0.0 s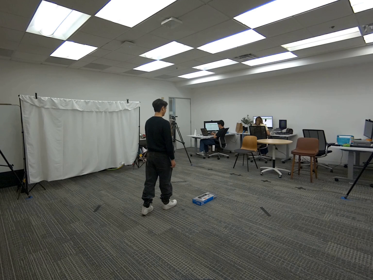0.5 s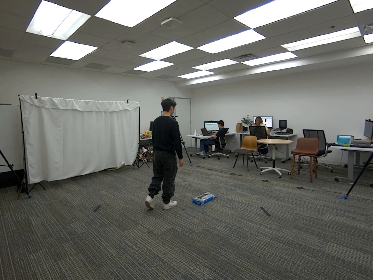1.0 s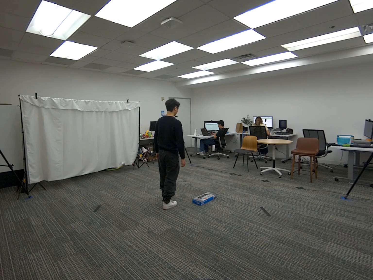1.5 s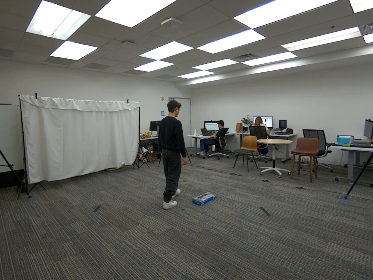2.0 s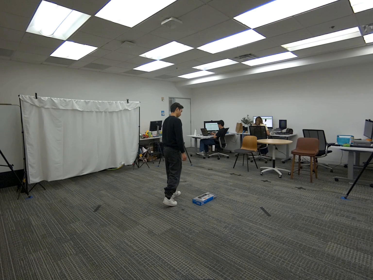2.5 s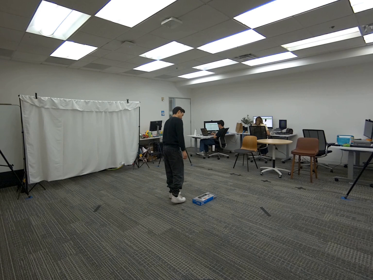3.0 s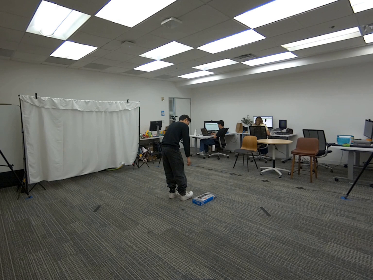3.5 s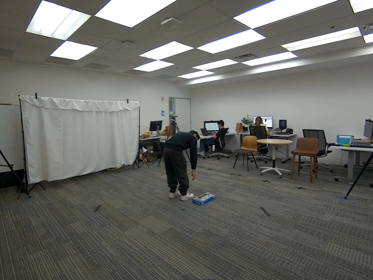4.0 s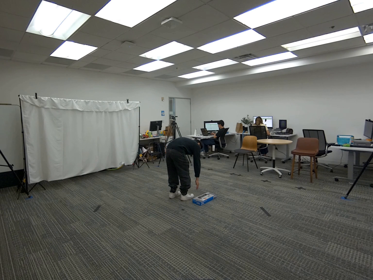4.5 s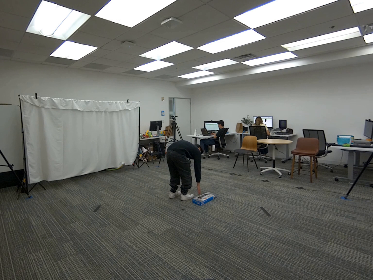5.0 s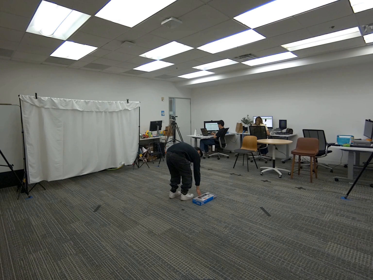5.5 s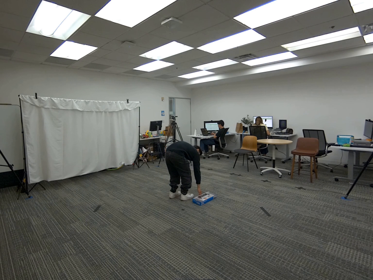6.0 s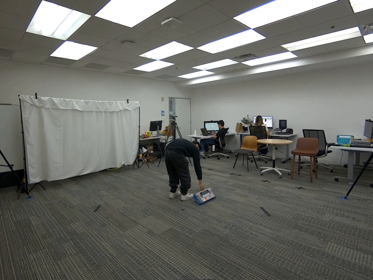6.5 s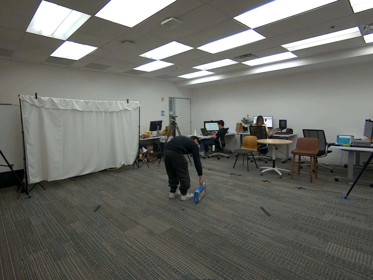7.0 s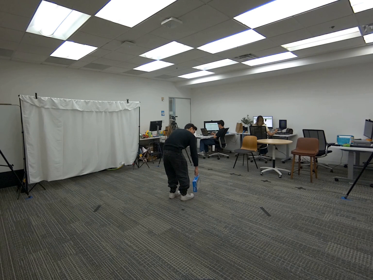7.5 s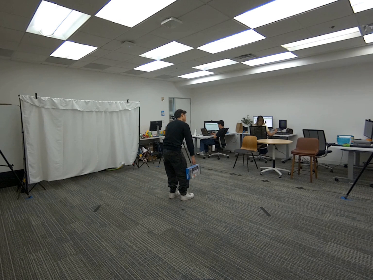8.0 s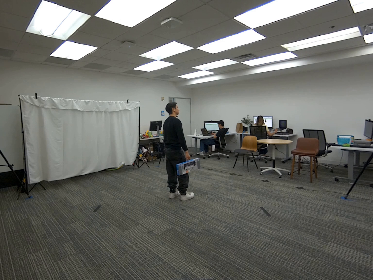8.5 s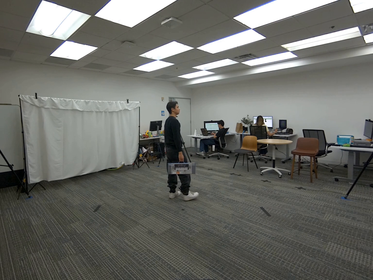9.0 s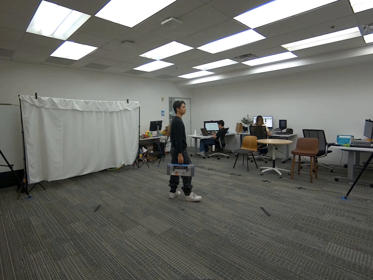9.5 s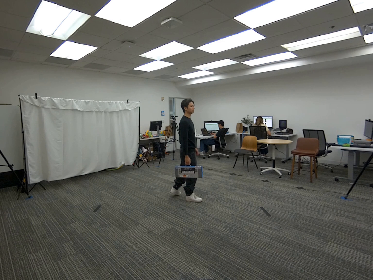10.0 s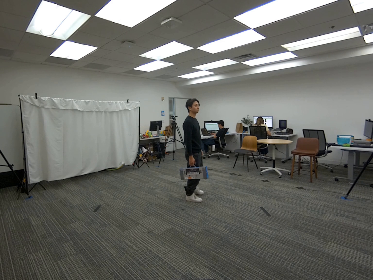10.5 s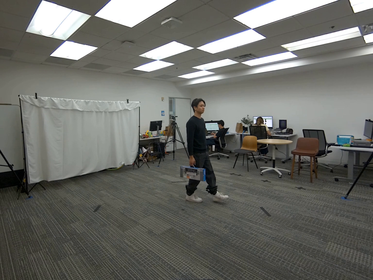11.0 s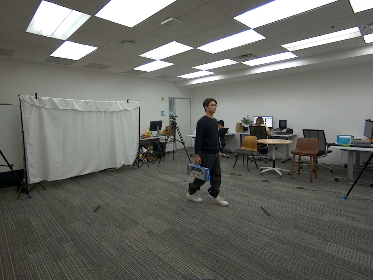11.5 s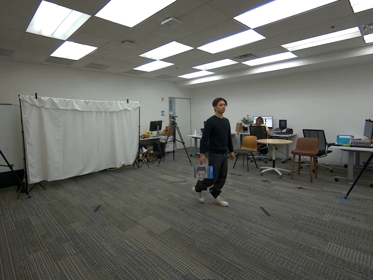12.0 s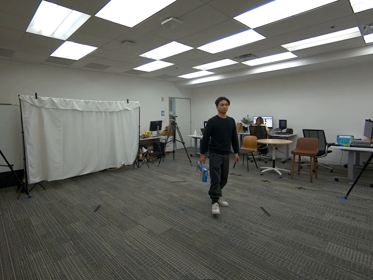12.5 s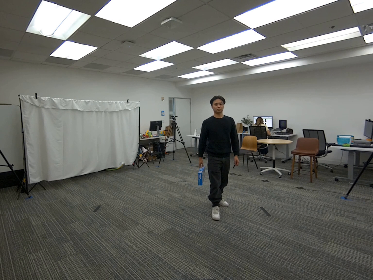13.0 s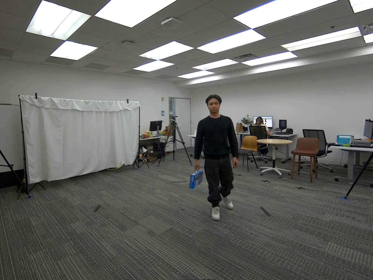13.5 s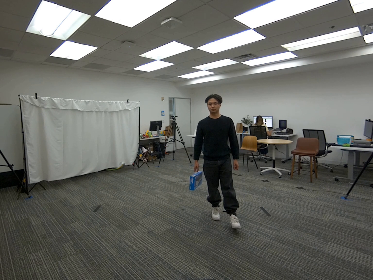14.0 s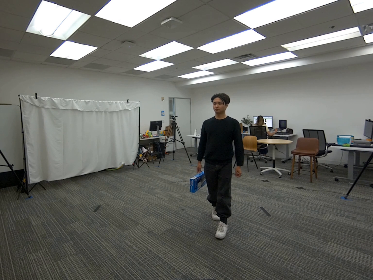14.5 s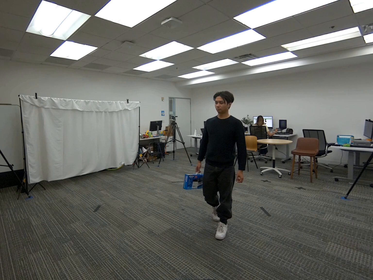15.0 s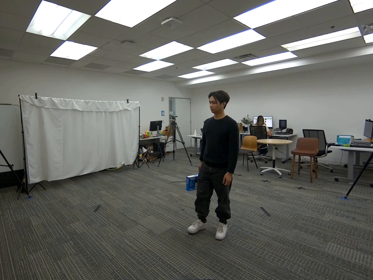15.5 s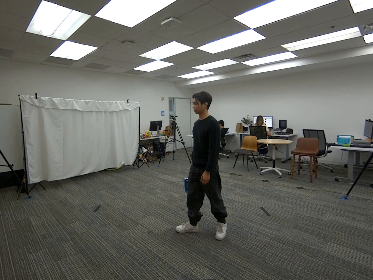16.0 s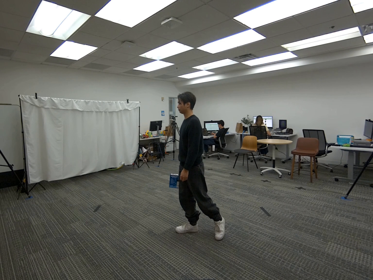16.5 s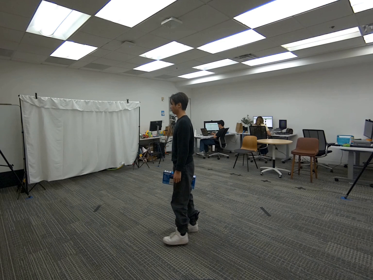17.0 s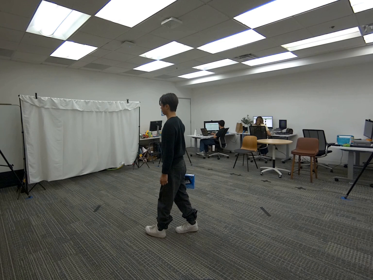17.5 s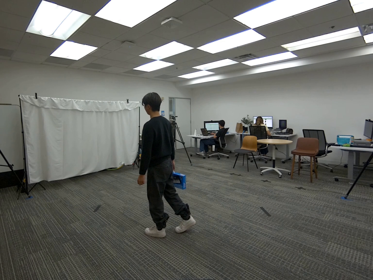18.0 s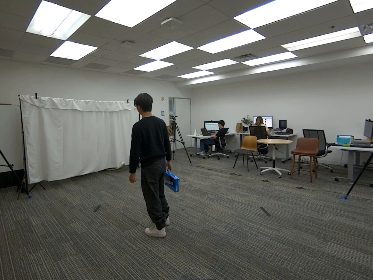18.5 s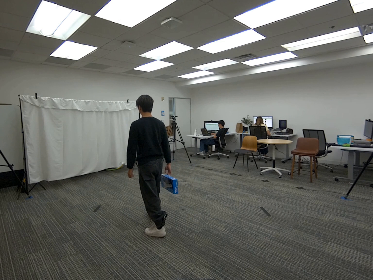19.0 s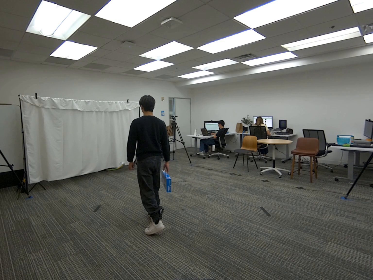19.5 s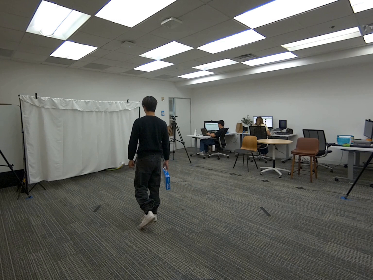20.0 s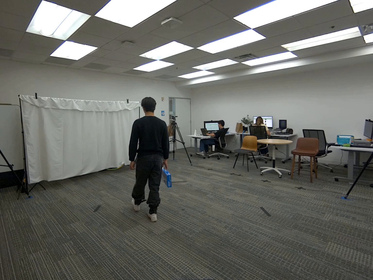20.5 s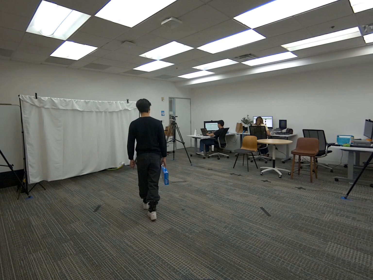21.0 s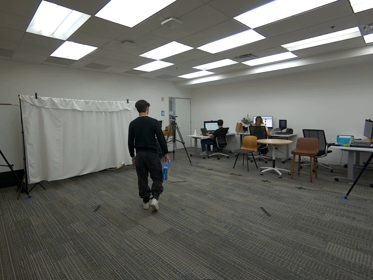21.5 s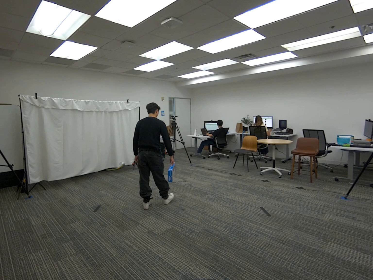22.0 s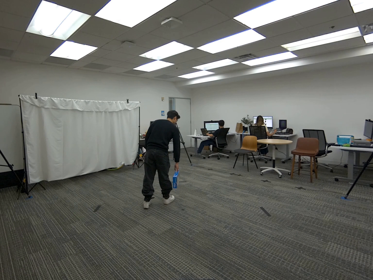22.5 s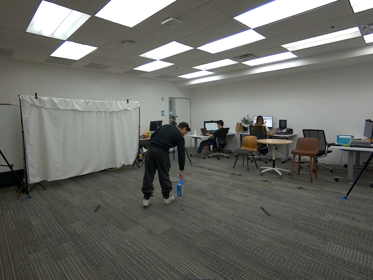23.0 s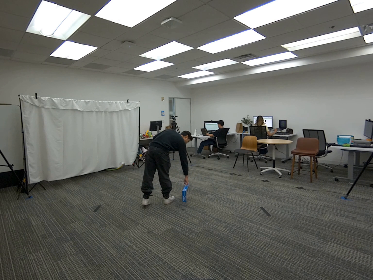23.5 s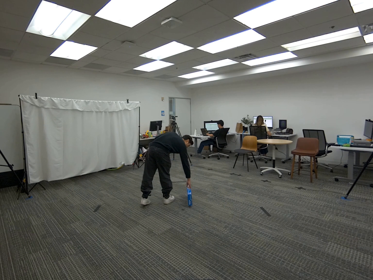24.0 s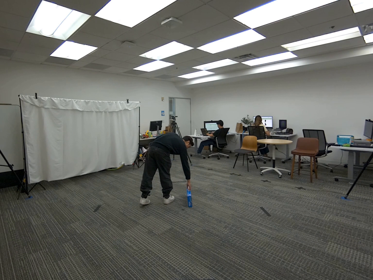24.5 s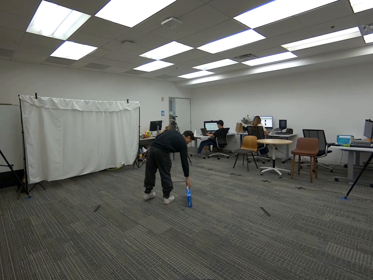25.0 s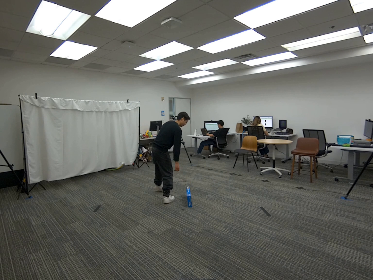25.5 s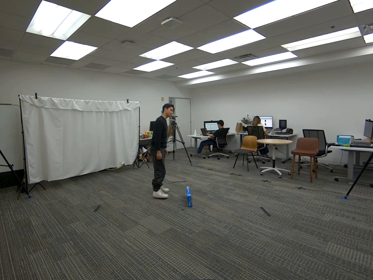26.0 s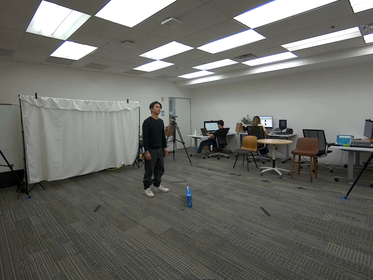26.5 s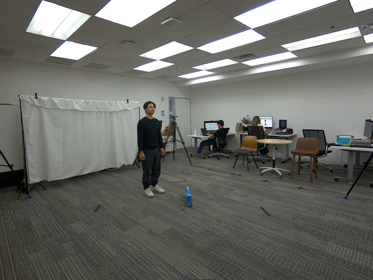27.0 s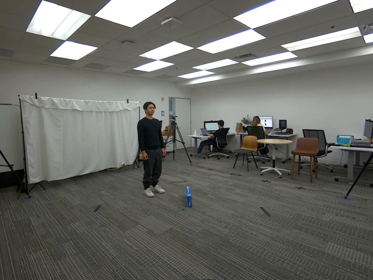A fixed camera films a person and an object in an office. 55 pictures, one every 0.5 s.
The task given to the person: Walk over to the keyboard box on the ground and pick up the keyboard box from the handle using your right hand, walk within the bounding area and place on the floor when complete.
